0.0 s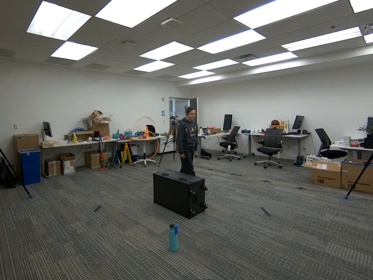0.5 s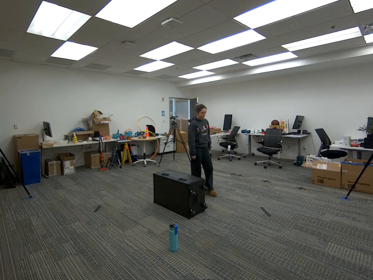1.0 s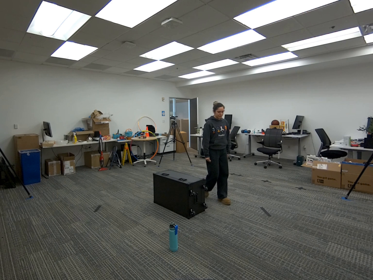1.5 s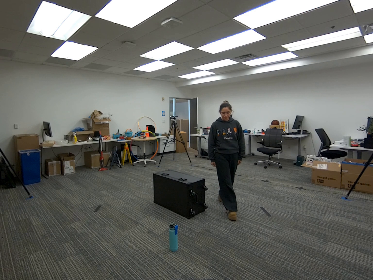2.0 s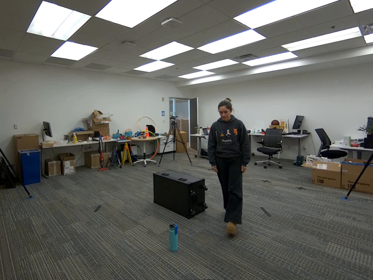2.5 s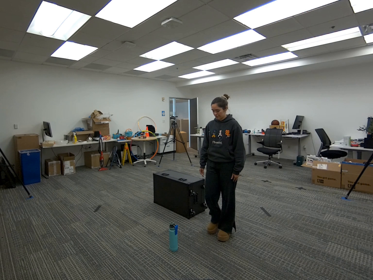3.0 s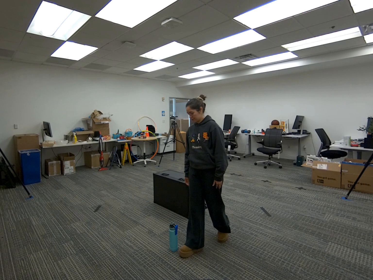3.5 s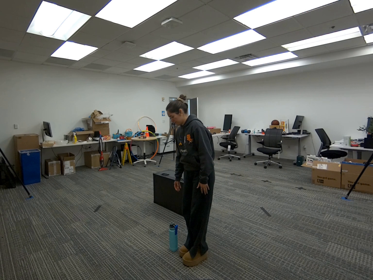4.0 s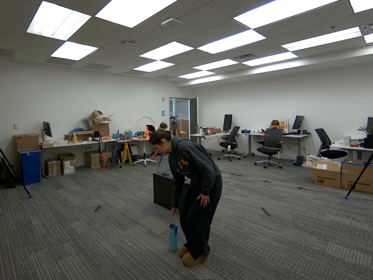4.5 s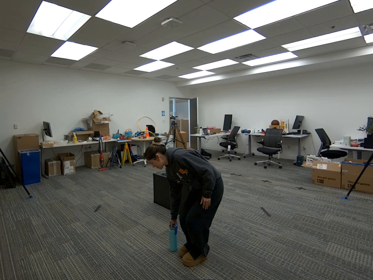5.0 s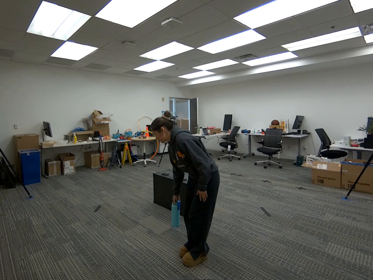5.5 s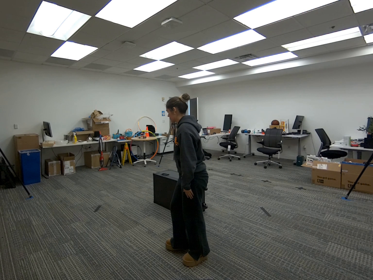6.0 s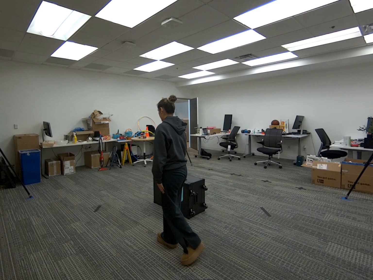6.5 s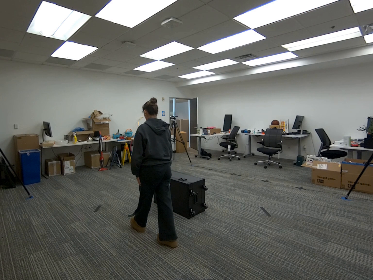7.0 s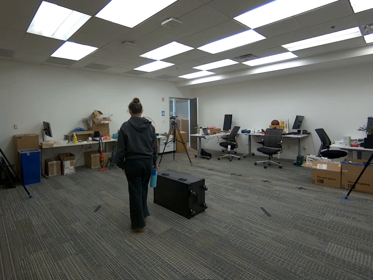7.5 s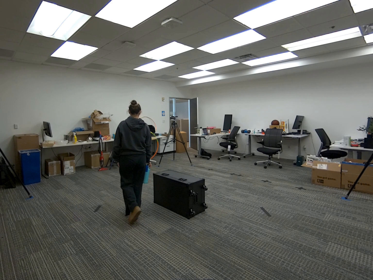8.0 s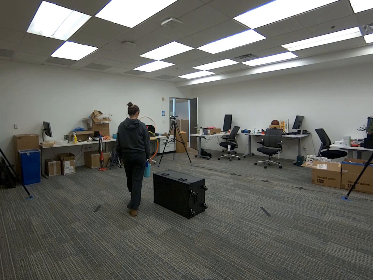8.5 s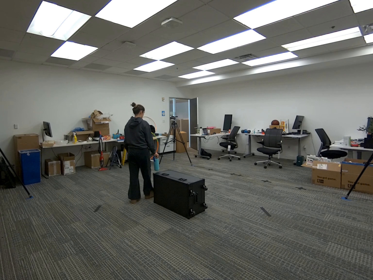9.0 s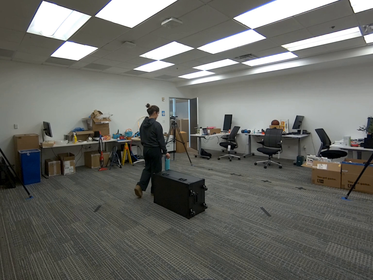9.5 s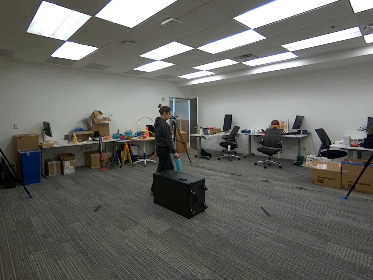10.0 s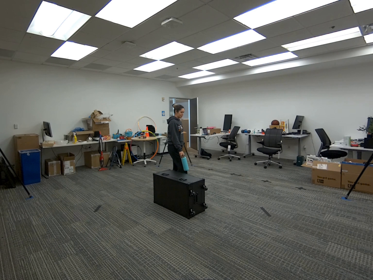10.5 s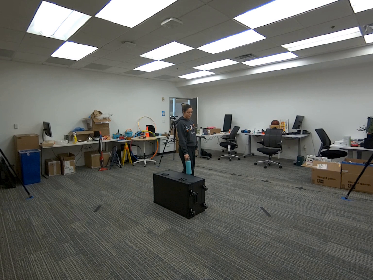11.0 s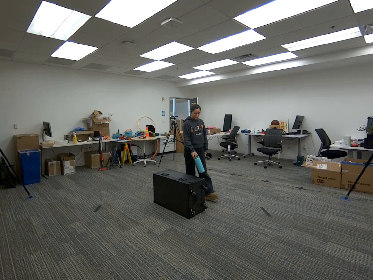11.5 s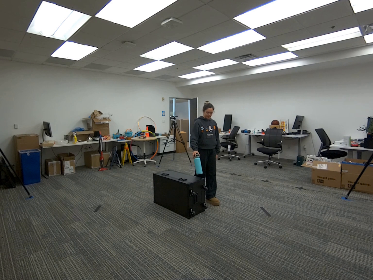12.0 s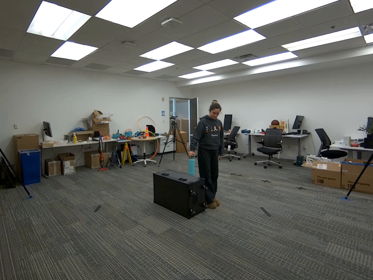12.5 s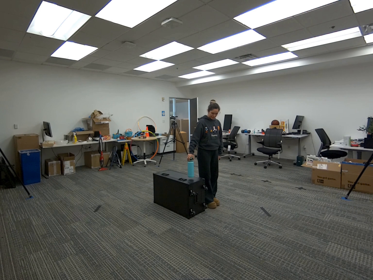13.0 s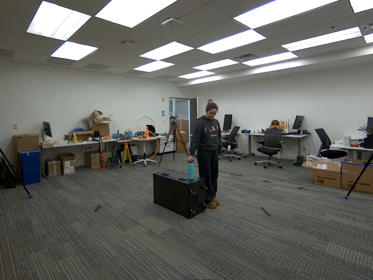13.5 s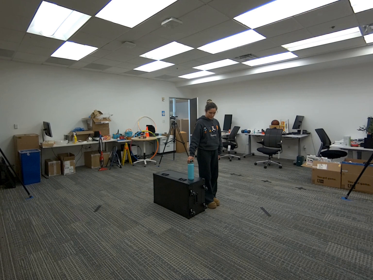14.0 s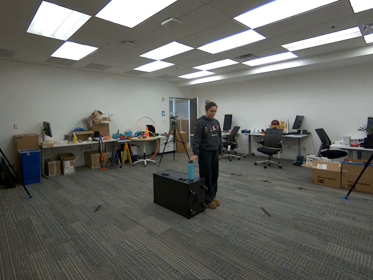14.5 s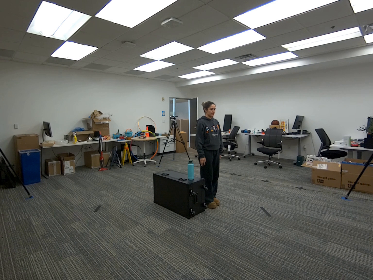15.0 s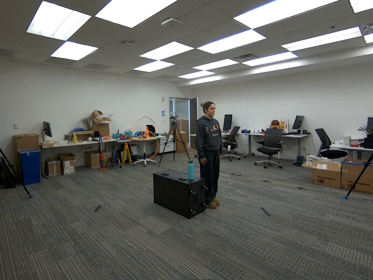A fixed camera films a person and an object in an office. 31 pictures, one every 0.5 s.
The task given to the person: Walk to the cyan water bottle on the ground. Pick up the bottle with your right hand, and place it on the G1 box.
